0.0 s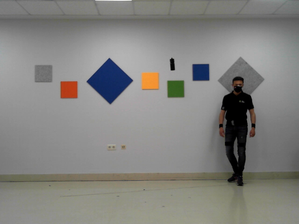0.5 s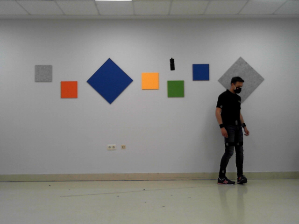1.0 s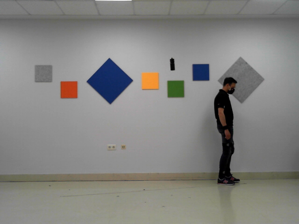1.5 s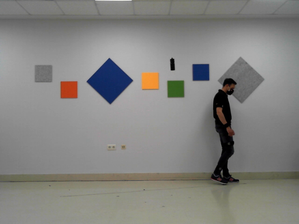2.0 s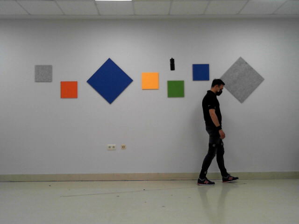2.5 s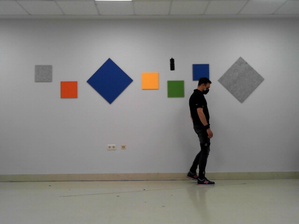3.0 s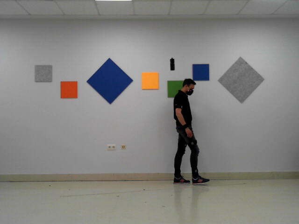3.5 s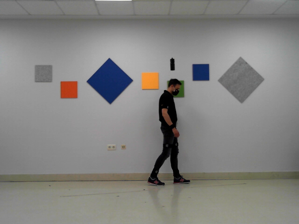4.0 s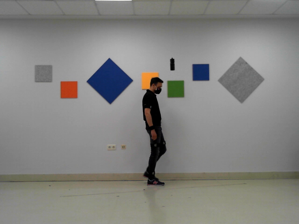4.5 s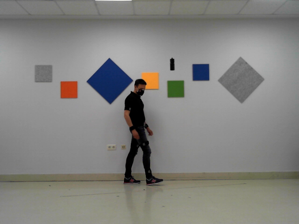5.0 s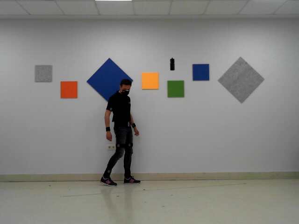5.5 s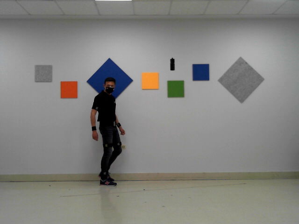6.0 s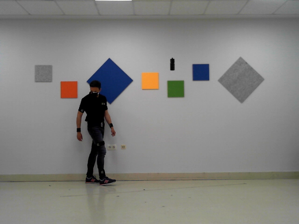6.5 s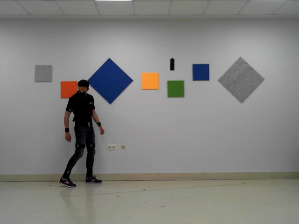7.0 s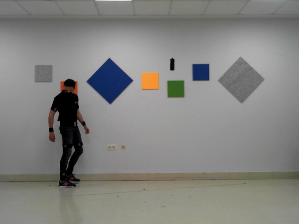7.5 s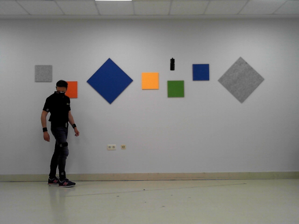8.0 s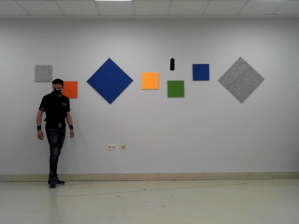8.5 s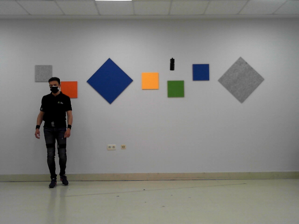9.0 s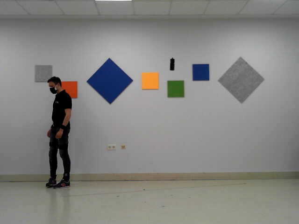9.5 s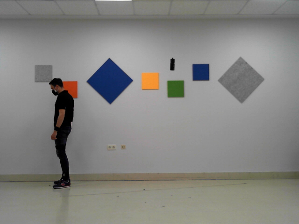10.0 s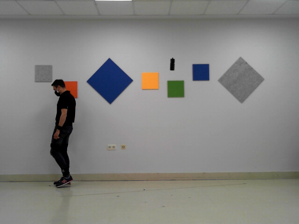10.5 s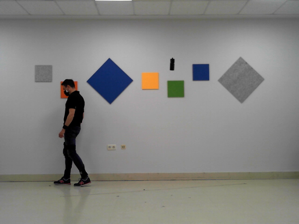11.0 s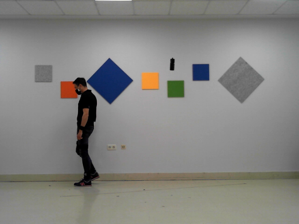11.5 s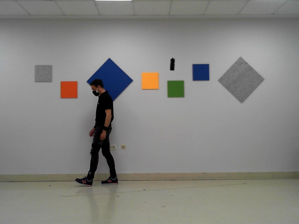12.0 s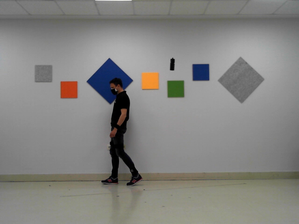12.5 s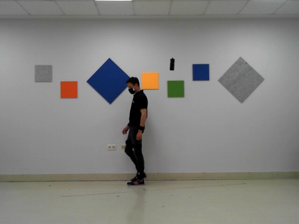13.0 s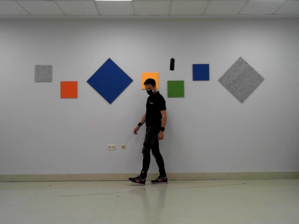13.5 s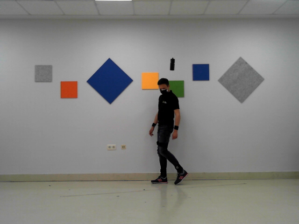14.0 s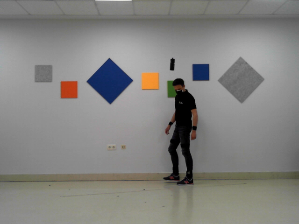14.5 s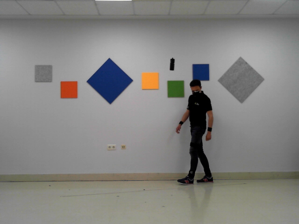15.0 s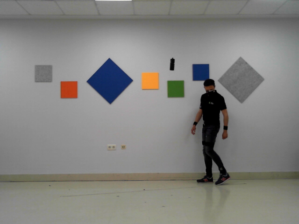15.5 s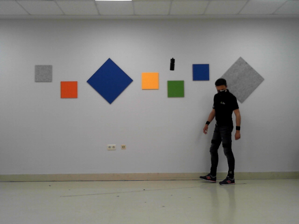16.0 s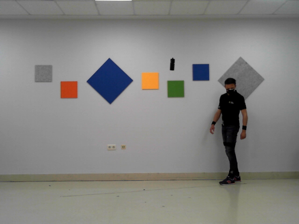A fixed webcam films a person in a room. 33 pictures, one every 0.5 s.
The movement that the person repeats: Walk backward.
